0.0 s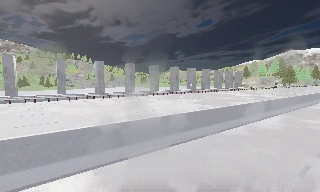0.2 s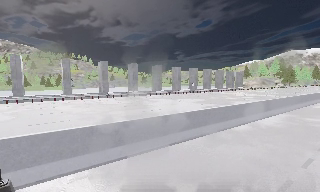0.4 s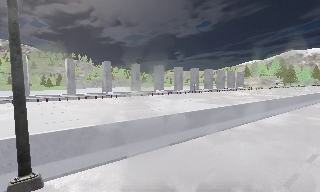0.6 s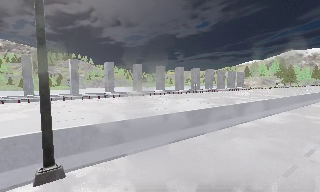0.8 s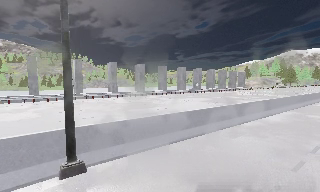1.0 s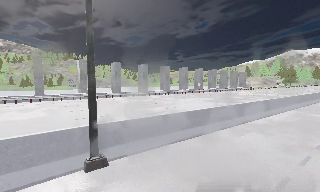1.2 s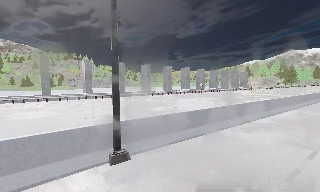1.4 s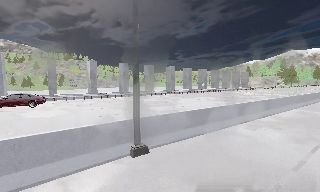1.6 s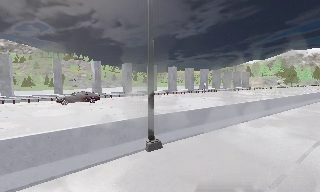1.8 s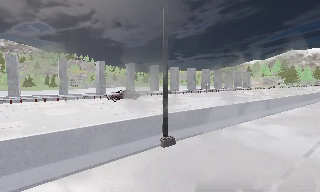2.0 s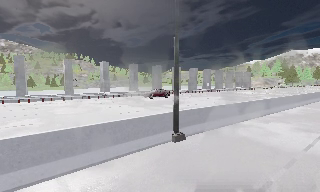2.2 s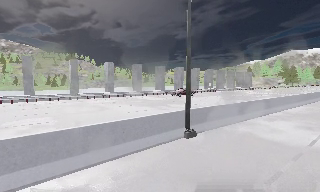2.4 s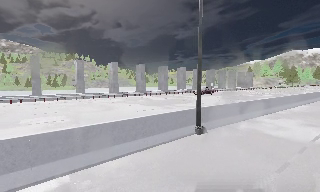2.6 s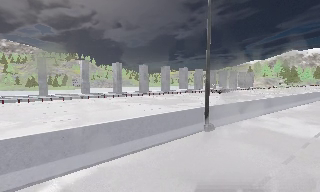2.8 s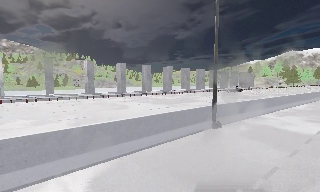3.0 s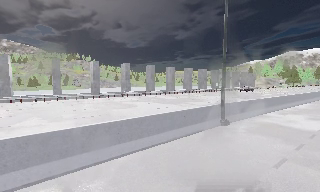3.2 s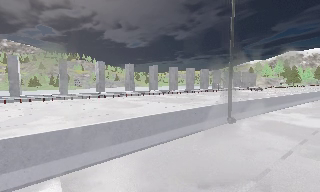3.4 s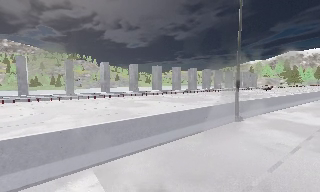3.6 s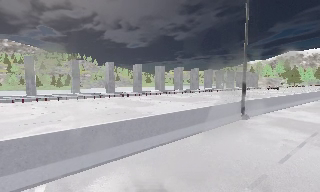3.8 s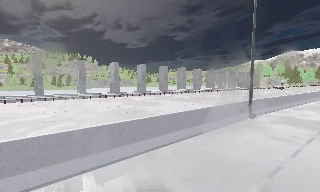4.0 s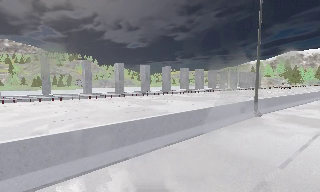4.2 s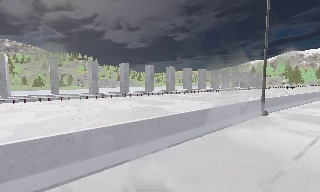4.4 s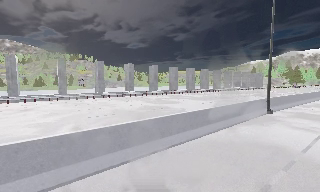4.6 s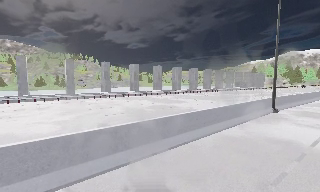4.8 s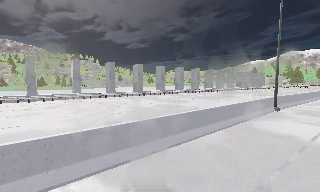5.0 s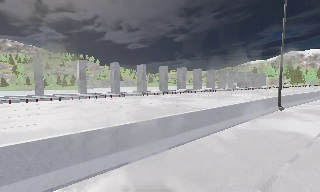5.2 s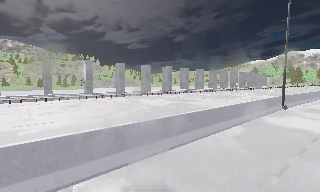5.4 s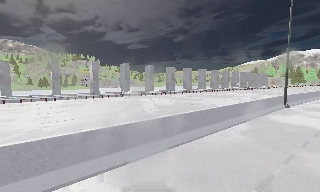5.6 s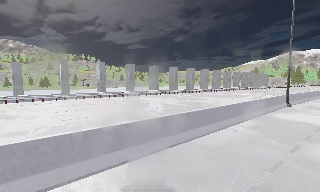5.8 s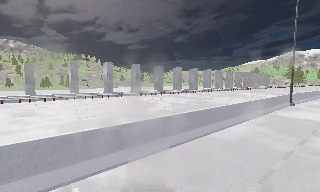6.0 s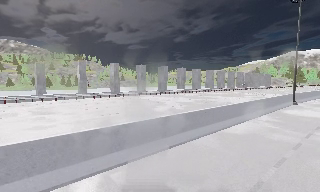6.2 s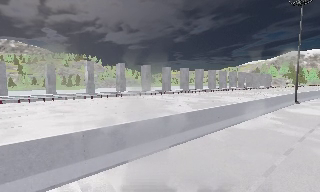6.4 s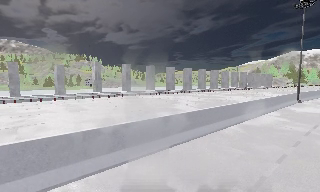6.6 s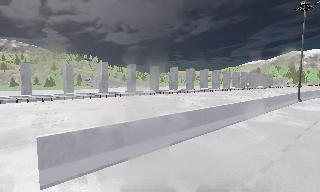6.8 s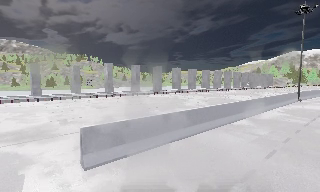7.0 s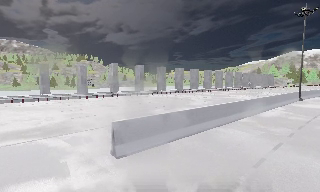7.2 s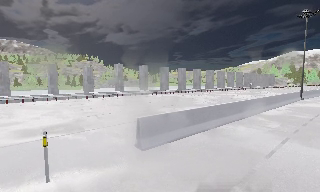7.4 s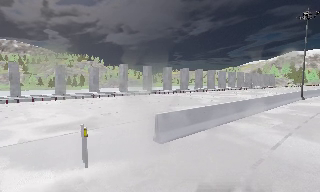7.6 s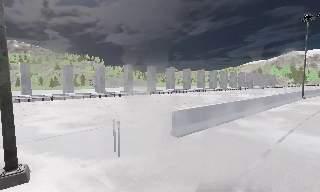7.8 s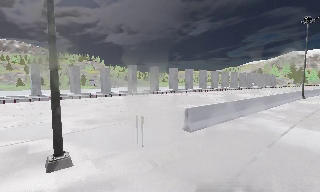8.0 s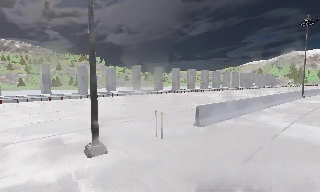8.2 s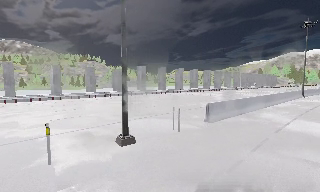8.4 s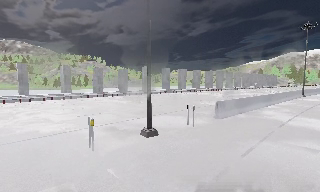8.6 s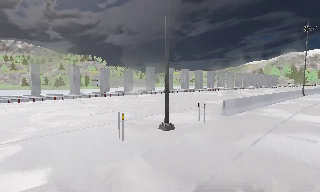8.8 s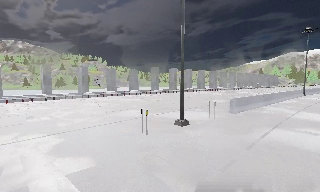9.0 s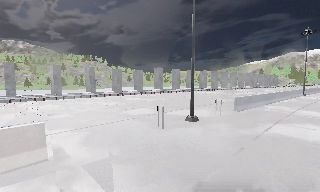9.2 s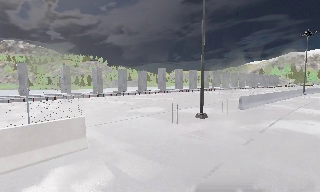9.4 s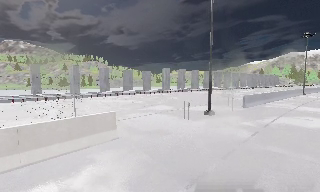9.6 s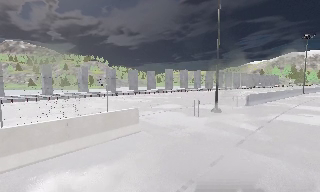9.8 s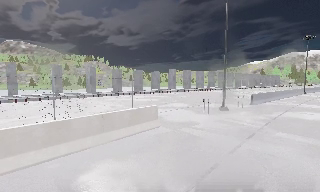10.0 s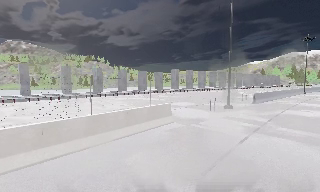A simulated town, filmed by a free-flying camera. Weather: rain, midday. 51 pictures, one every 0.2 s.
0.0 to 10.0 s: The camera travels to its left and backward, about 45 m, so close, fixed things drift to the right. It gains speed.
The film runs backward here.
